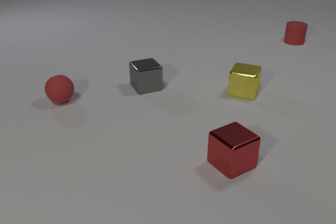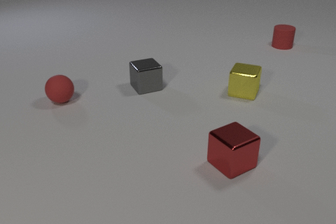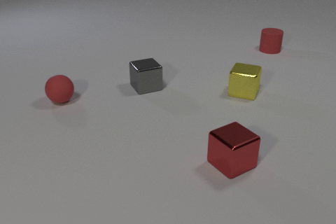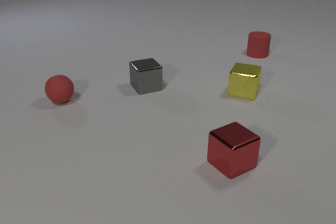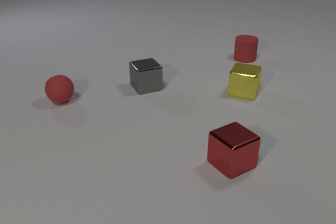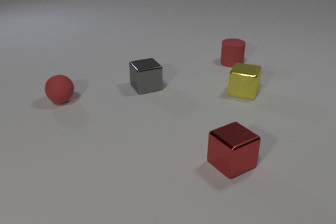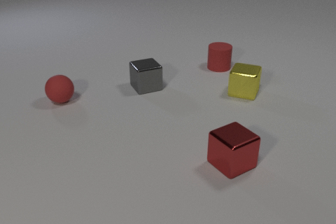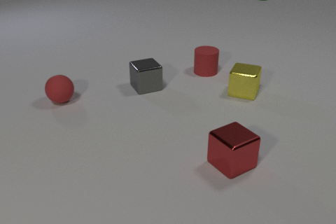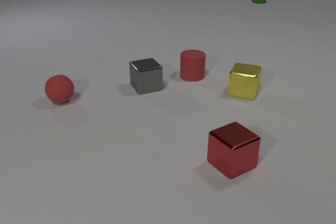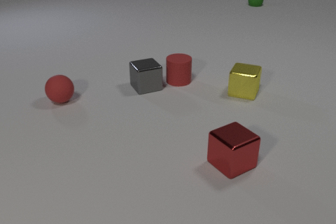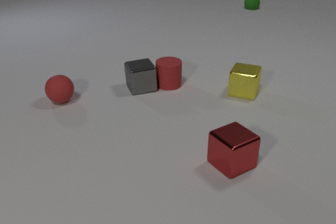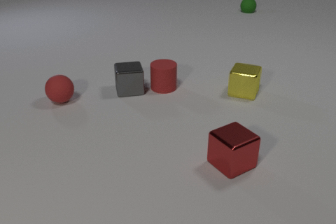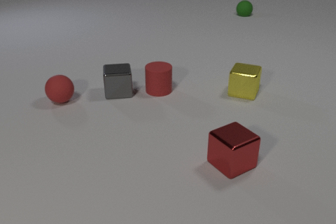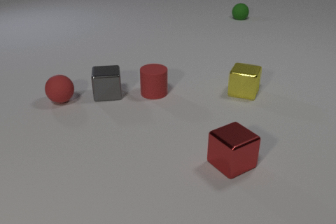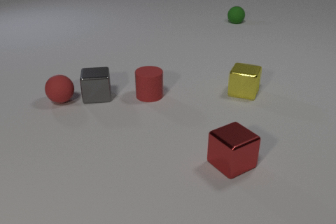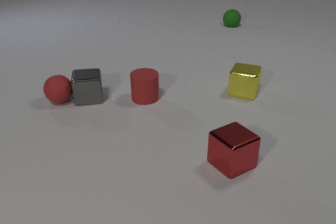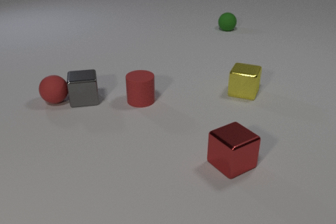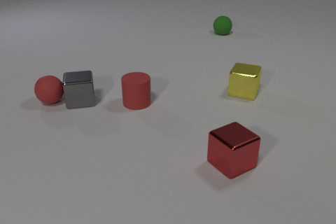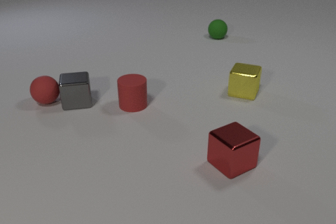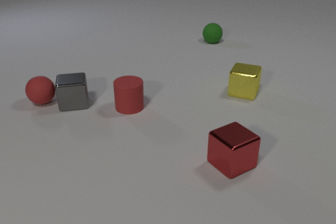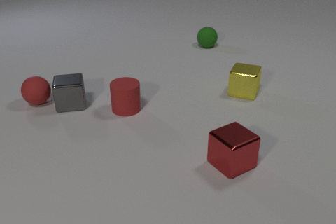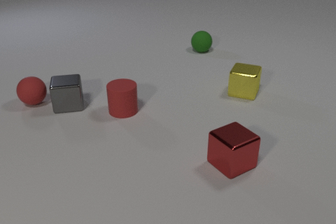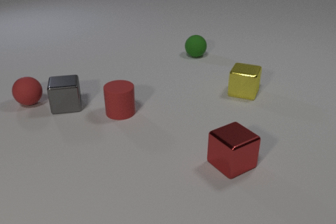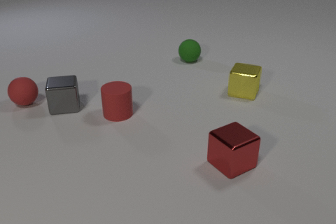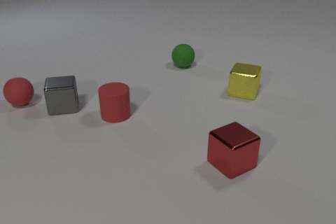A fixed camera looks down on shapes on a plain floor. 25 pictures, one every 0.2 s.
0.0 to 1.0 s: The red rubber cylinder slides toward the camera and to the left.
1.0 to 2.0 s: The red rubber cylinder slides to the left and toward the camera. The green rubber sphere comes in at the top edge, rolls toward the camera. The red rubber cylinder and the gray metal cube collide.
2.0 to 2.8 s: The red rubber cylinder slides toward the camera and to the left. The gray metal cube slides to the left. The green rubber sphere rolls toward the camera.
2.8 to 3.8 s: The red rubber cylinder slides toward the camera and to the left. The gray metal cube slides to the left and toward the camera. The green rubber sphere rolls toward the camera. The red rubber sphere rolls to the left. The gray metal cube and the red rubber sphere collide.
3.8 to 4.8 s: The red rubber cylinder slides toward the camera and to the left. The gray metal cube slides to the left. The green rubber sphere rolls toward the camera and to the left. The red rubber sphere rolls to the left.
What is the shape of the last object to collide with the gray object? sphere.
What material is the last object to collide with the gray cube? rubber.
Are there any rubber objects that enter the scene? yes.
